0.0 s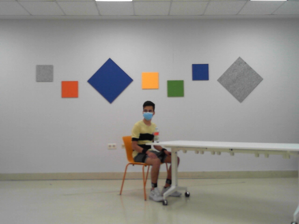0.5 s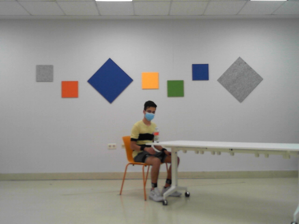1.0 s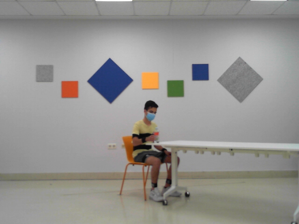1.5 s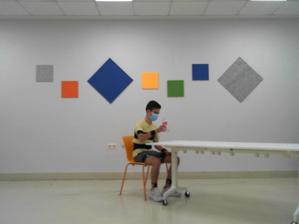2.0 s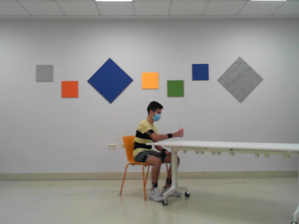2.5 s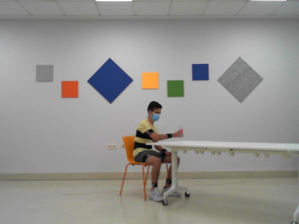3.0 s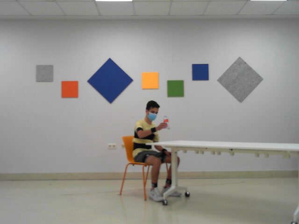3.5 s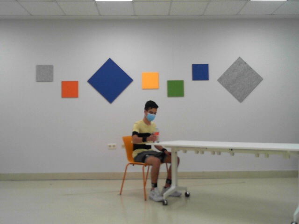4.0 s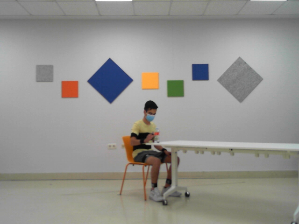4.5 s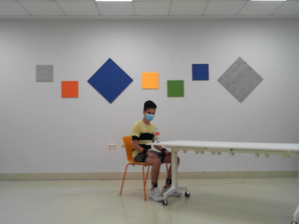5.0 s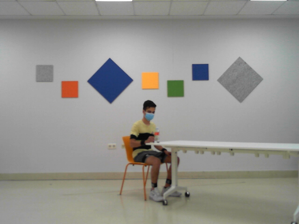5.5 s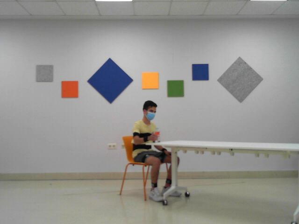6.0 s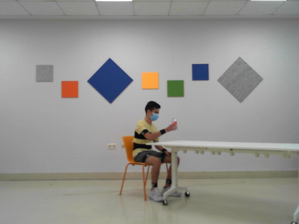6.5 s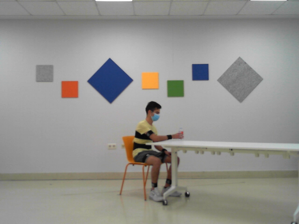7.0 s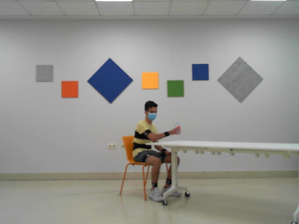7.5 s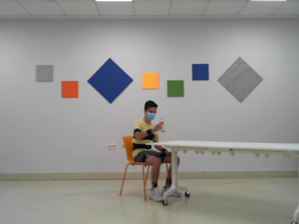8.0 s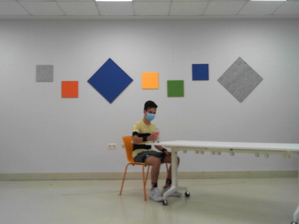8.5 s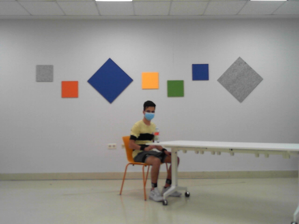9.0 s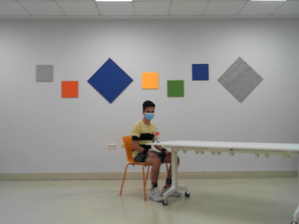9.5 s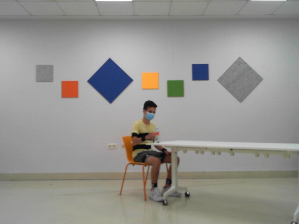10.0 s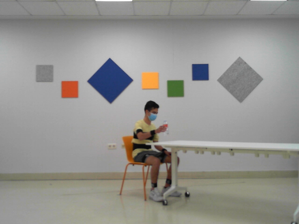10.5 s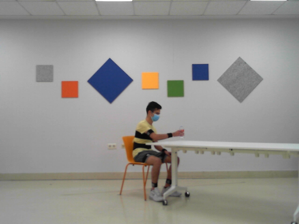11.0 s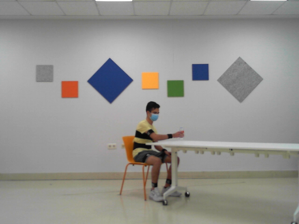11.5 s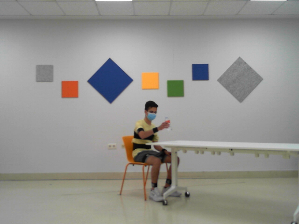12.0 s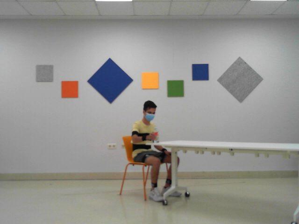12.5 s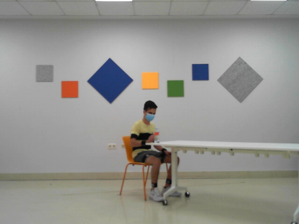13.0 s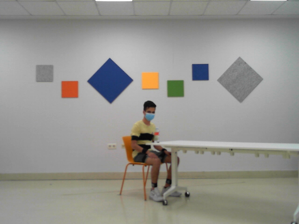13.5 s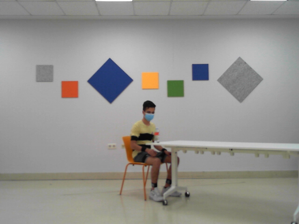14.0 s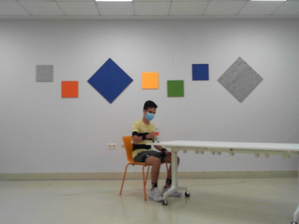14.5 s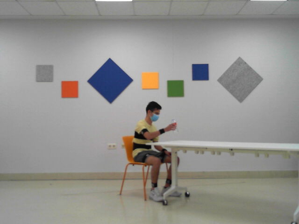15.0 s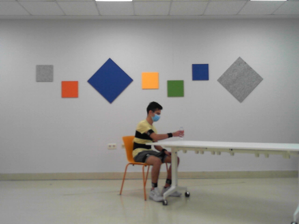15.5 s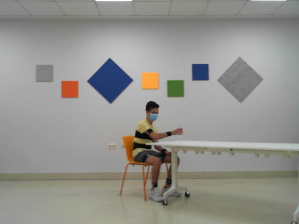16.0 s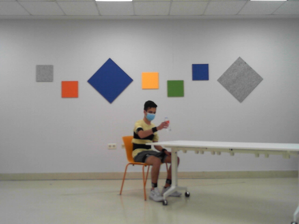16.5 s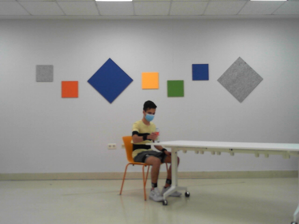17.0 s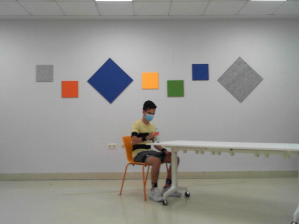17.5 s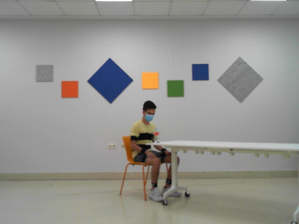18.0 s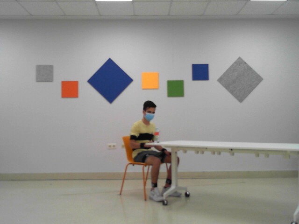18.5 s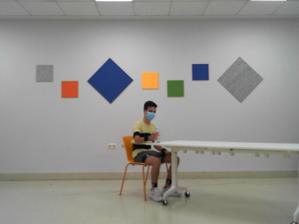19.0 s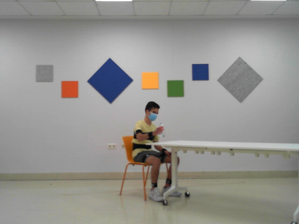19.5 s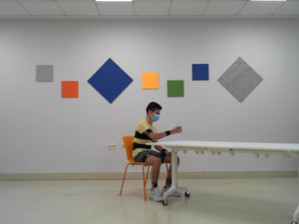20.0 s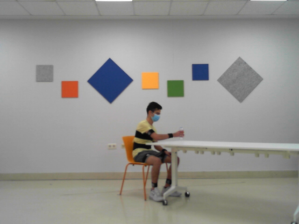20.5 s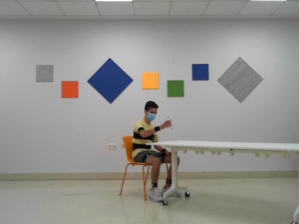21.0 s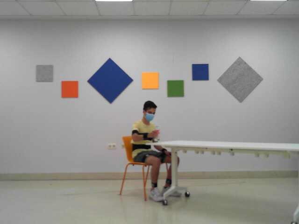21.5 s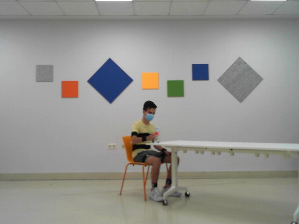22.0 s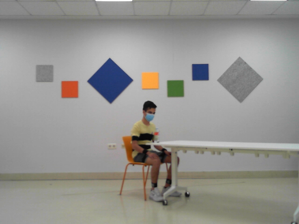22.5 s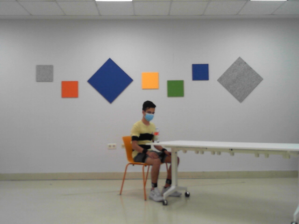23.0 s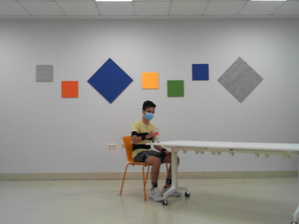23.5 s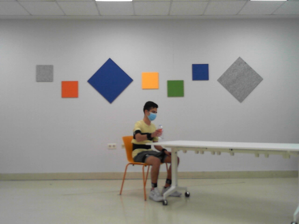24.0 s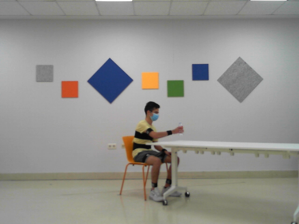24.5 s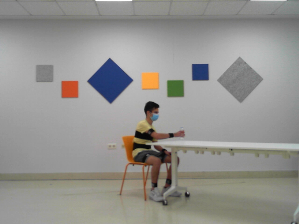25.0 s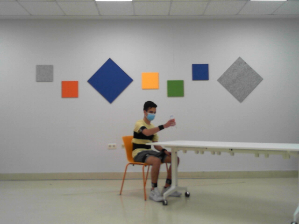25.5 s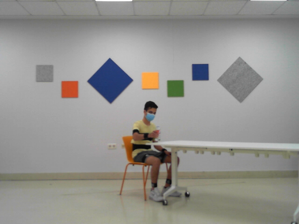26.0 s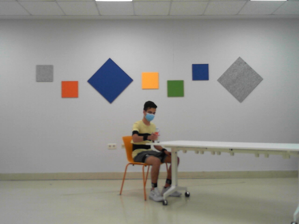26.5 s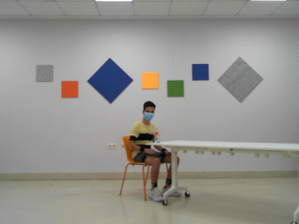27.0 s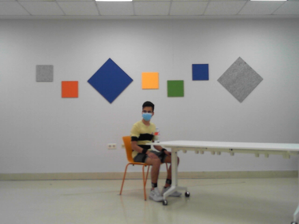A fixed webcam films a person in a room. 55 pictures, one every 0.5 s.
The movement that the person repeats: Move a bottle from side to side, right hand.
